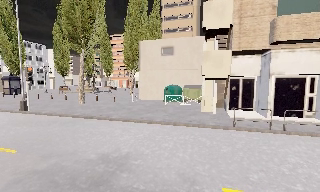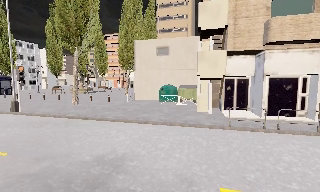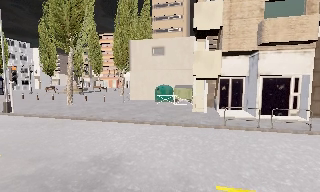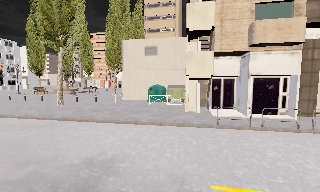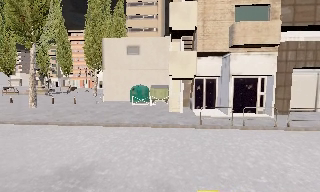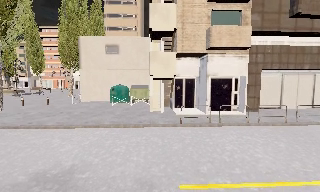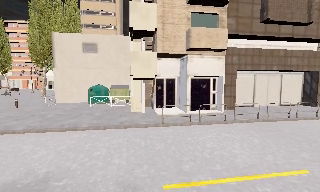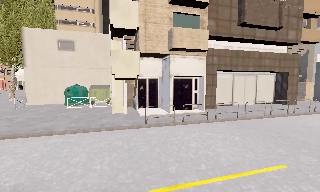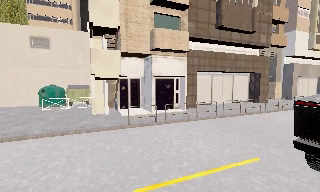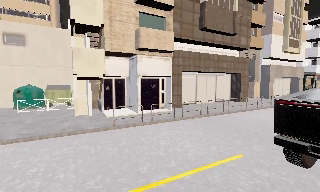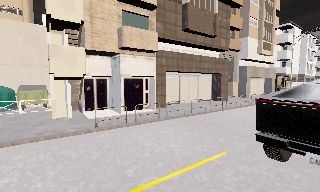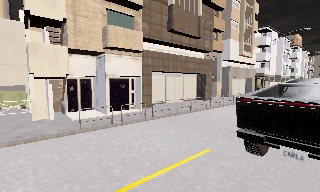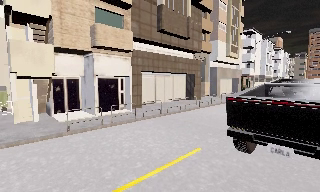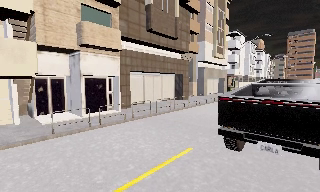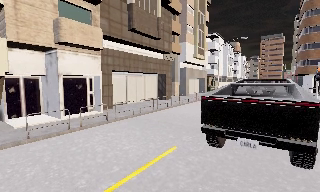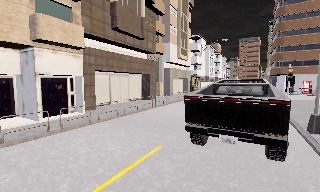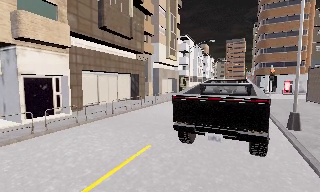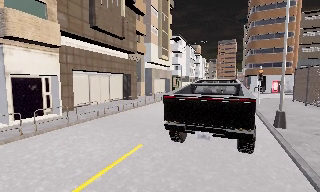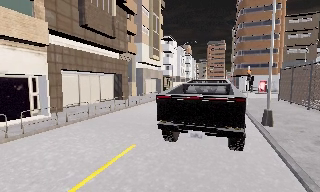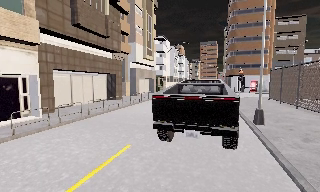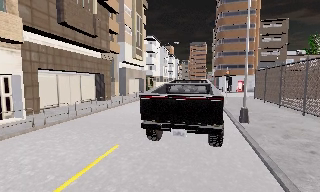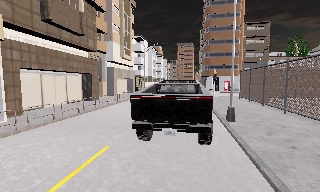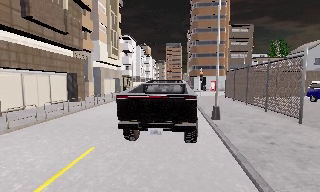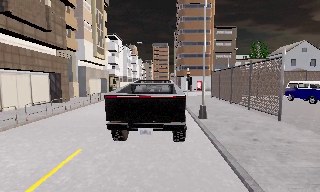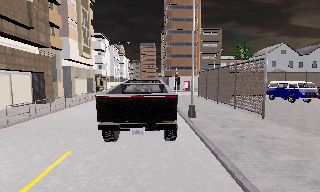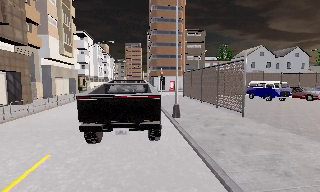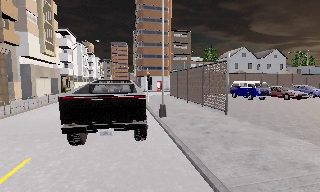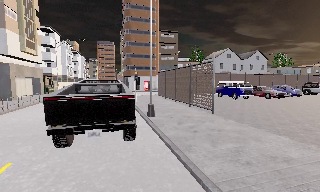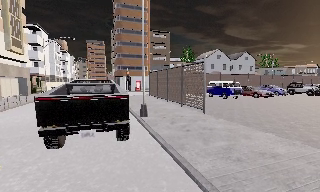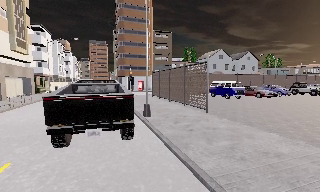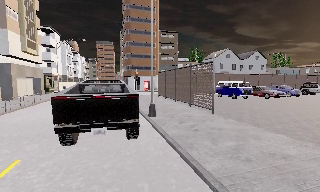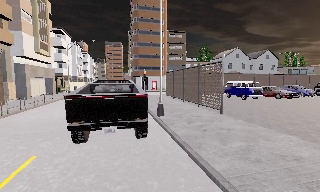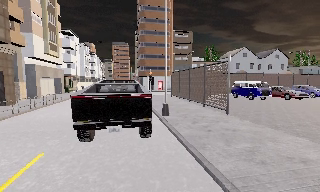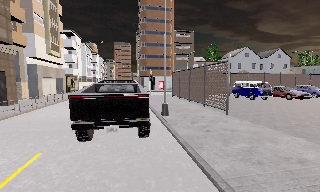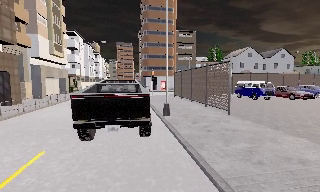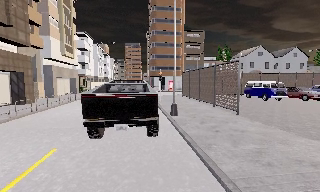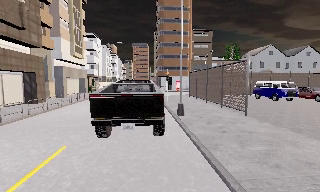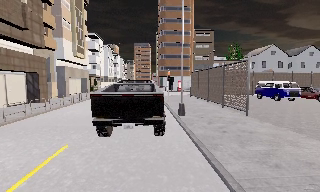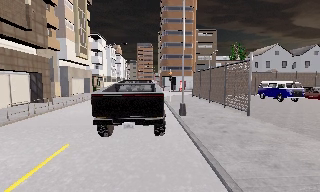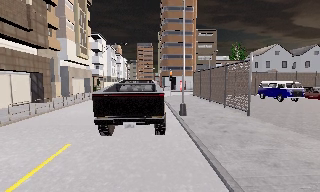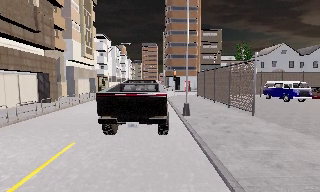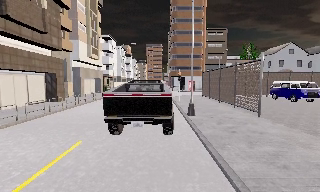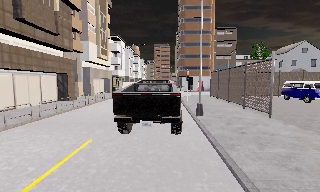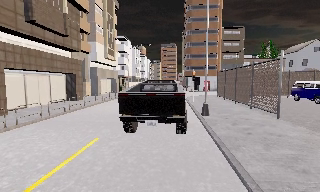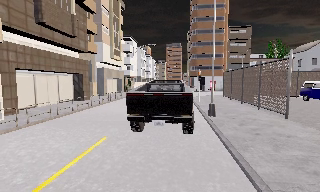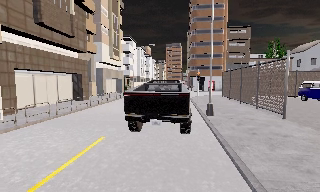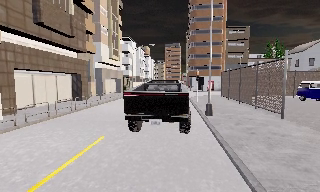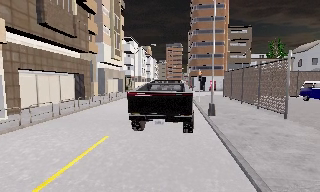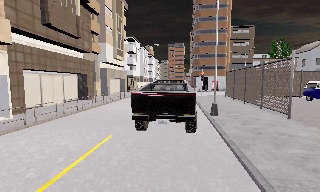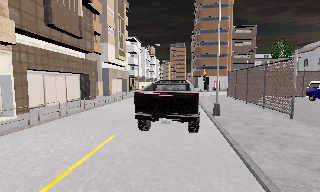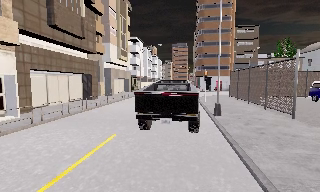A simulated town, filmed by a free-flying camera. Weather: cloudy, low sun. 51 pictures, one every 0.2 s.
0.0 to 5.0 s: The camera pans to its right, which is clockwise from overhead, by about 115 degrees. It travels to its left, about 1 m.
5.0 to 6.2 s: The camera shifts only a little, or ends up much as it began.
6.2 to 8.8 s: The camera pans to its left, which is counterclockwise from overhead, by about 20 degrees.
8.8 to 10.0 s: The camera shifts only a little, or ends up much as it began.
The film runs backward here.
